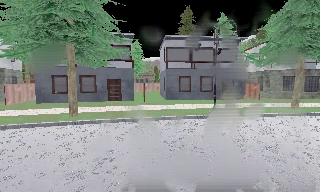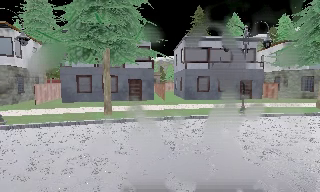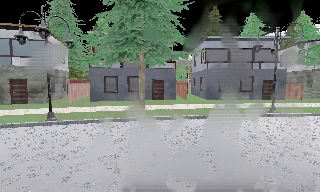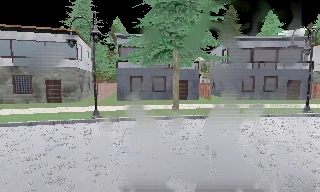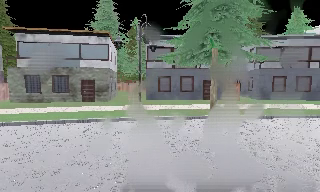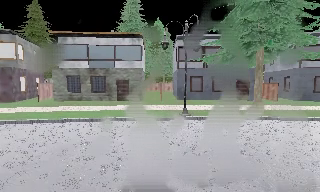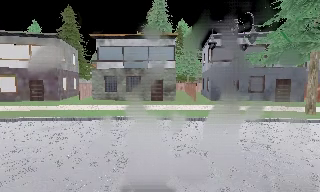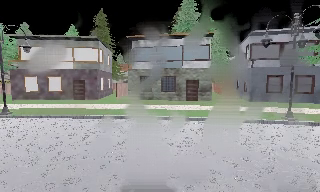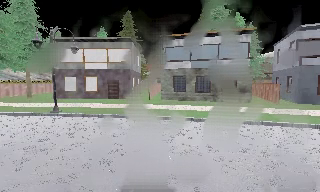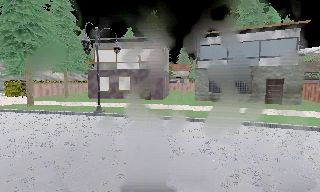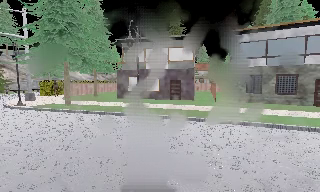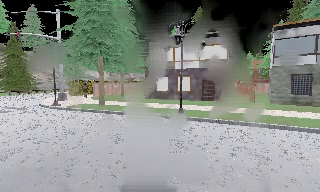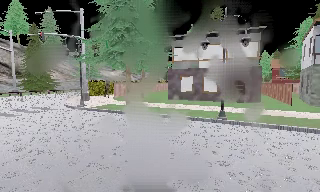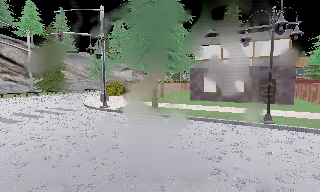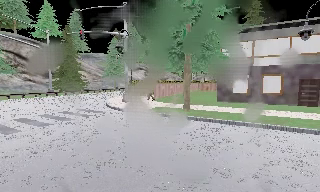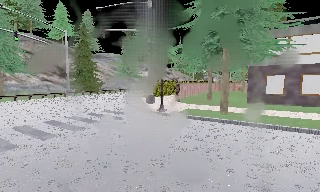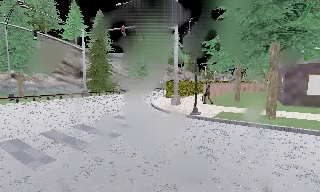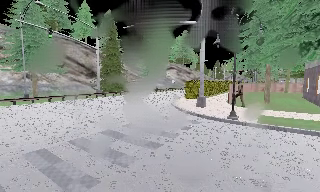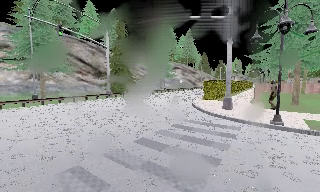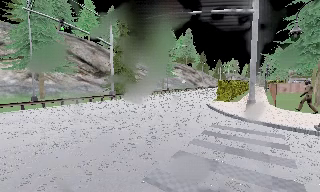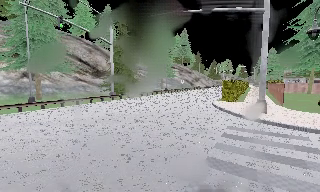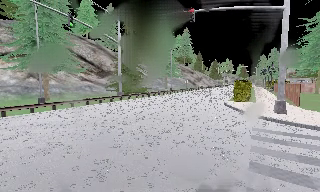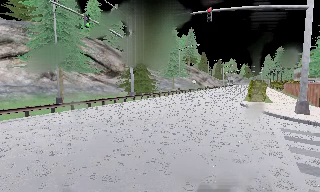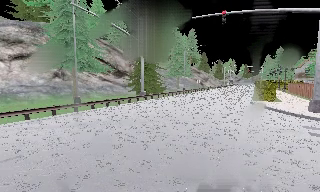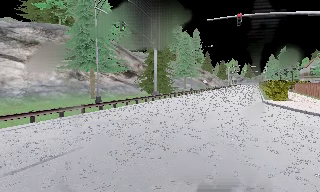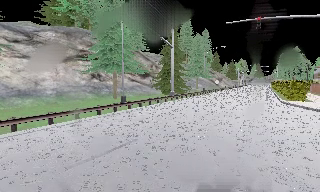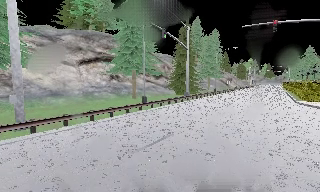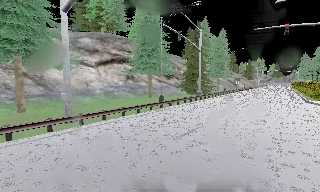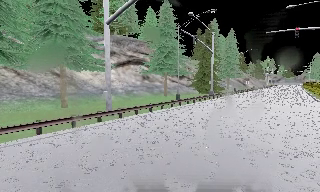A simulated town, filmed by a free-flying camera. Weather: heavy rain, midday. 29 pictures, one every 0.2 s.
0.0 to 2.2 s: The camera pans to its left, which is counterclockwise from overhead, by about 55 degrees. It travels to its left, about 16 m, so close, fixed things drift to the right.
2.2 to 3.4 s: The camera pans to its left, which is counterclockwise from overhead, by about 15 degrees. It travels to its left and forward, about 9 m, so close, fixed things drift to the right.
3.4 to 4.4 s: The camera travels to its left and forward, about 6 m, so close, fixed things drift to the right. It loses speed.
4.4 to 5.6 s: The camera travels to its left and backward, about 8 m, so close, fixed things drift to the right.
The film runs backward here.
